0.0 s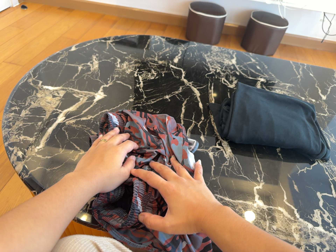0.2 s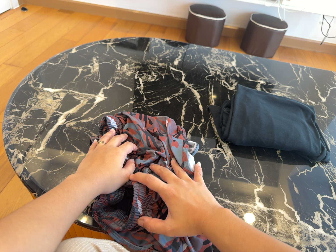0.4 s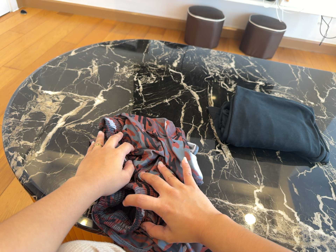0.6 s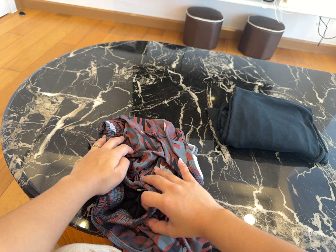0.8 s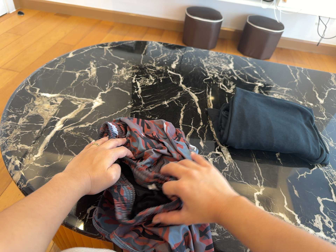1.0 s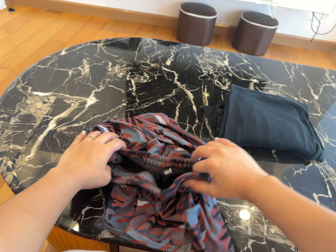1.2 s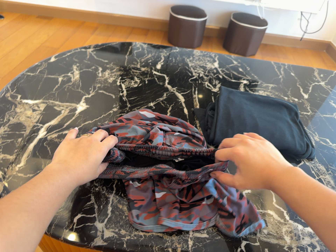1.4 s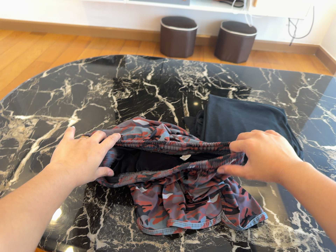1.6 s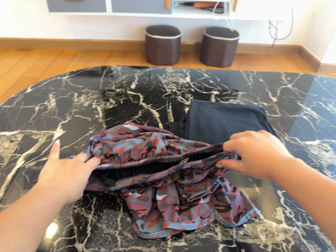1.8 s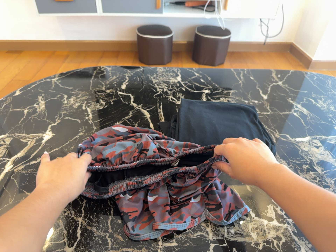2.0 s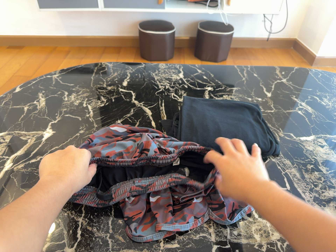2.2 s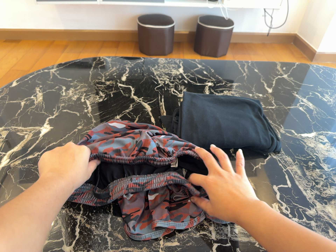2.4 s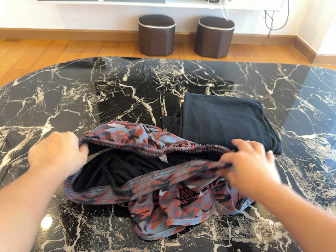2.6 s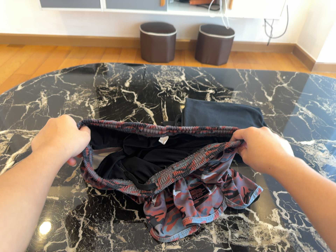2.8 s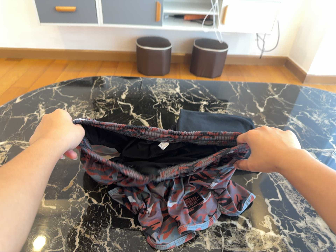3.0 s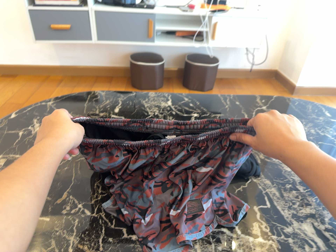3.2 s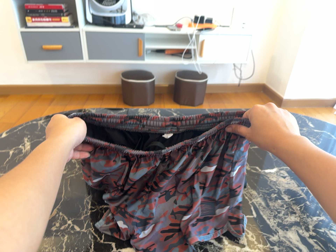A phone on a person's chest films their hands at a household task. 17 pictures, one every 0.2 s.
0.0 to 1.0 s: The camera keeps its place and its aim.
1.0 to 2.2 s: The camera travels to its right, about 6 cm, so close, fixed things drift to the left. It rolls about its line of sight by about 10 degrees, and the scene rotates counterclockwise.
2.2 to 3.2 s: The camera travels backward, about 8 cm, so what stands in front gets smaller. Its aim tips toward the top of its view by about 10 degrees, and the scene shifts downward.
The film runs forward here.
